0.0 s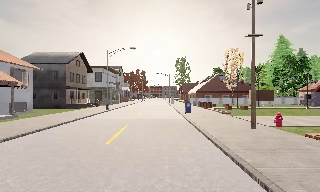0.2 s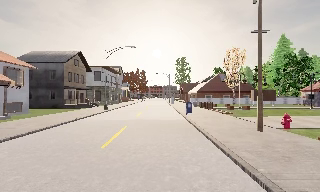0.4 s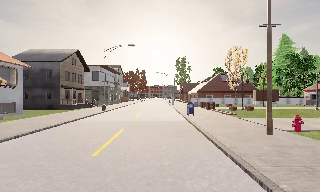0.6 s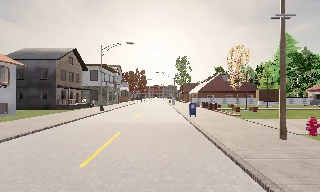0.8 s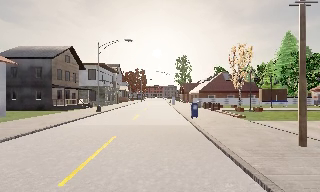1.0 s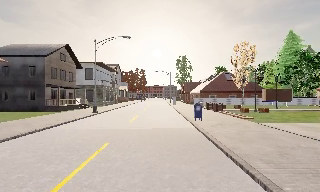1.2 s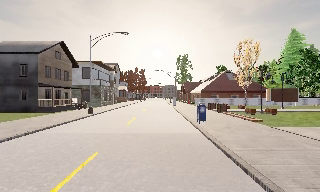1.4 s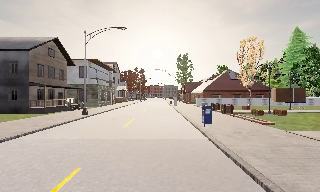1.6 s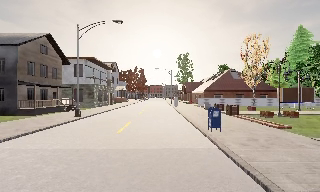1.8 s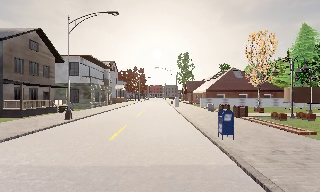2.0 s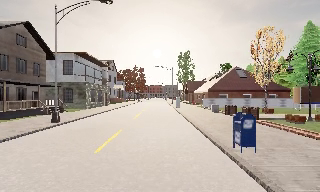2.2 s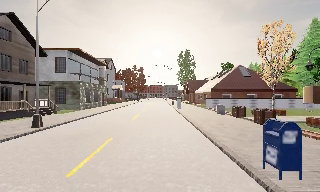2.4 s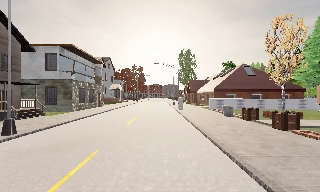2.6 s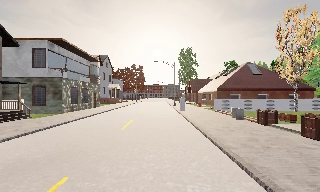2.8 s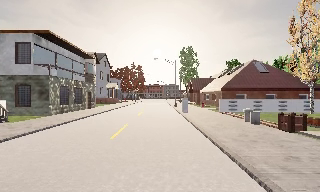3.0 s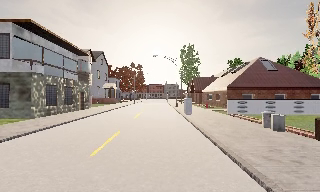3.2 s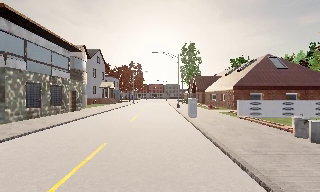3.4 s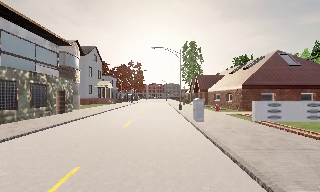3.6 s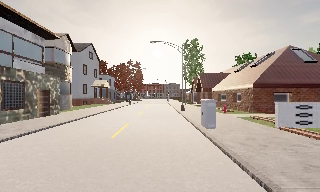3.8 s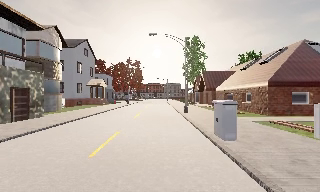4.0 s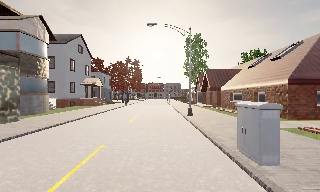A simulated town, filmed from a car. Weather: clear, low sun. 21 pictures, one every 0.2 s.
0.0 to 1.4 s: The camera travels forward, about 6 m, so what stands in front looms larger. It gains speed.
1.4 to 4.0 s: The camera travels forward, about 25 m, so what stands in front looms larger.
The film runs forward here.
